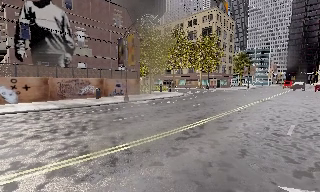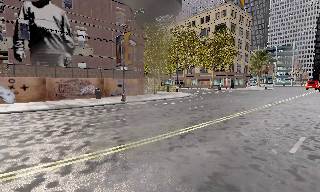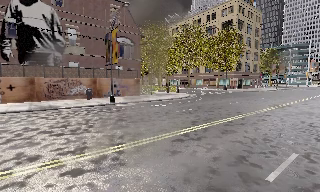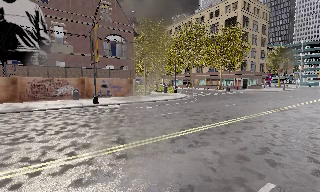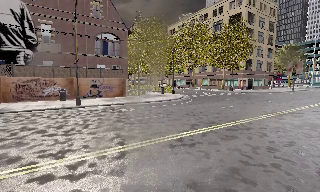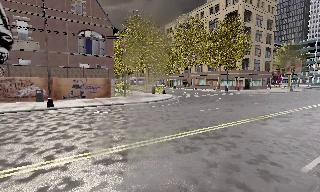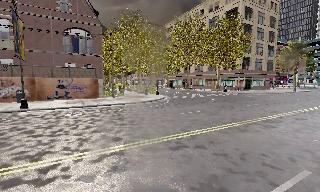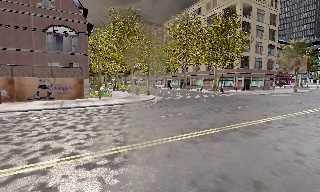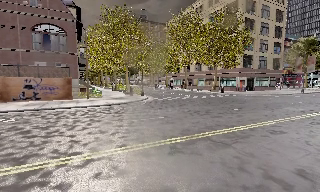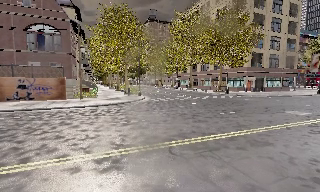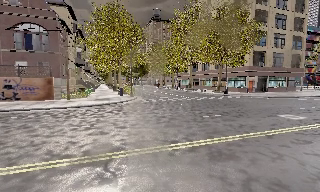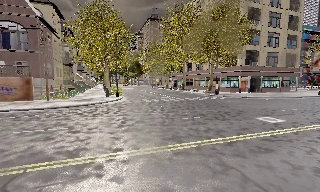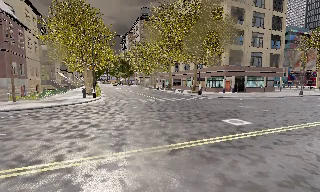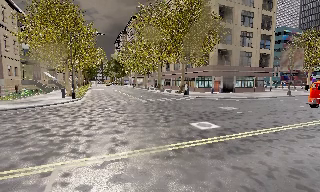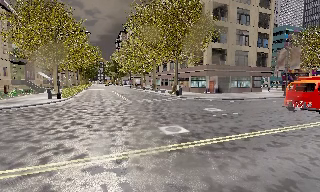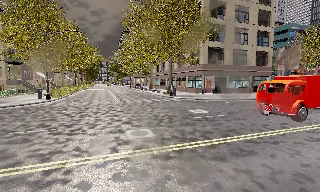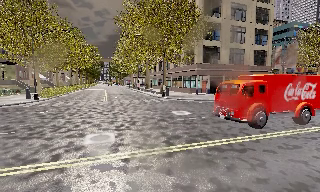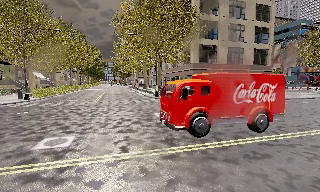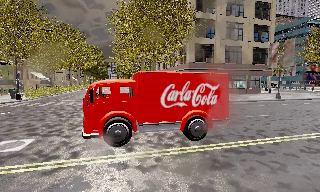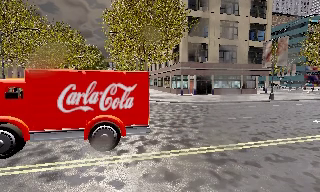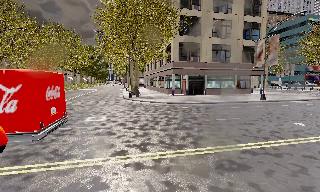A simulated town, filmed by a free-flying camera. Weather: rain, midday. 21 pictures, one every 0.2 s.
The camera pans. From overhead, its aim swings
counterclockwise.
0.0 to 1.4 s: The camera pans to its left, which is counterclockwise from overhead, by about 20 degrees. It travels to its right and forward, about 14 m, so close, fixed things drift to the left.
1.4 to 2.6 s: The camera travels to its right and forward, about 12 m, so close, fixed things drift to the left.
2.6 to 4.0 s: The camera travels to its right, about 11 m, so close, fixed things drift to the left.
The film runs forward here.
